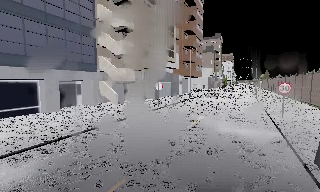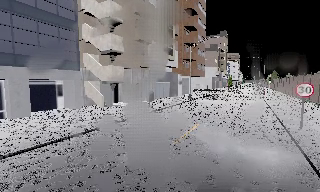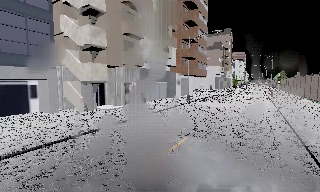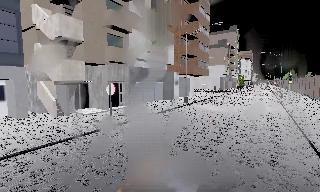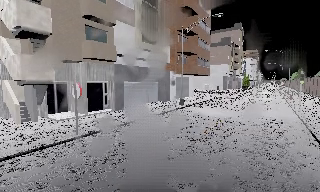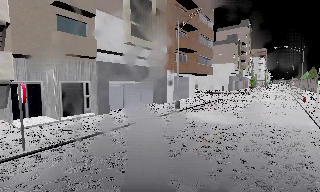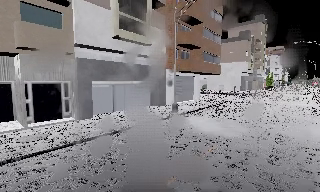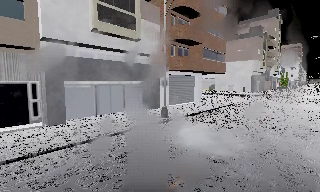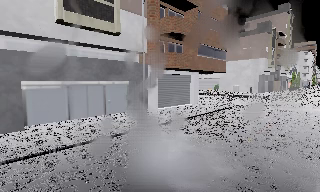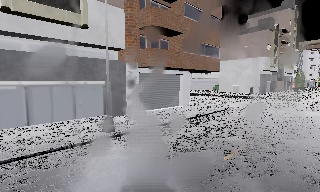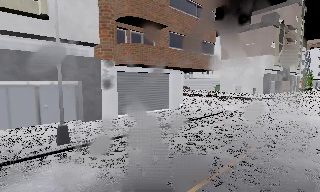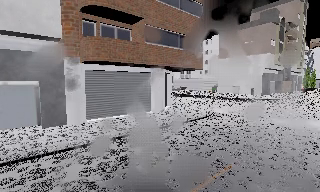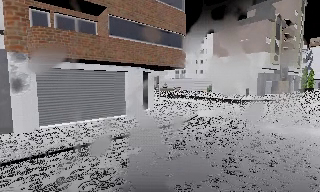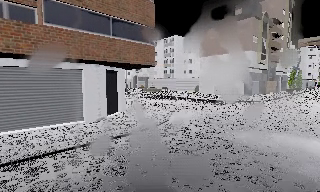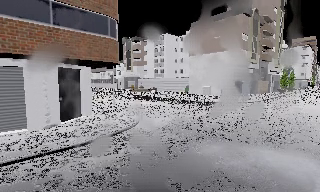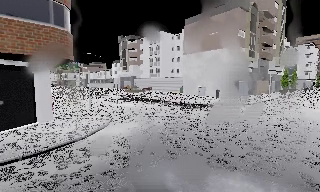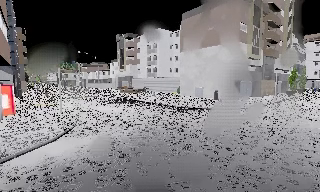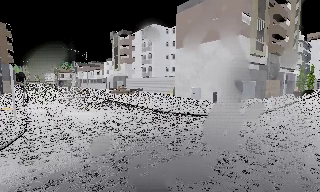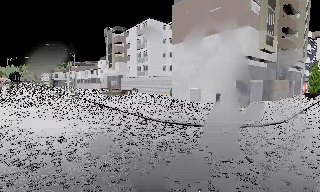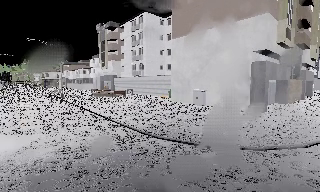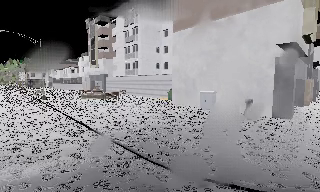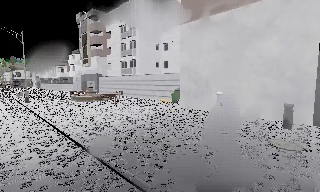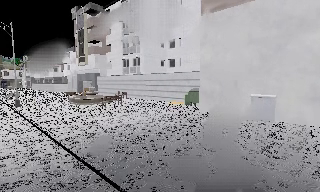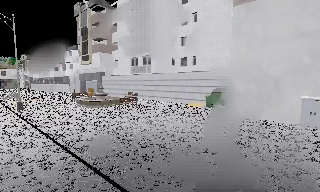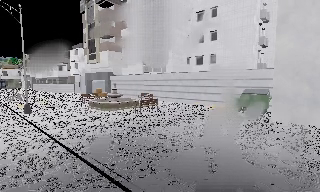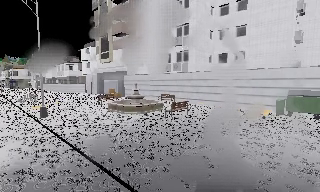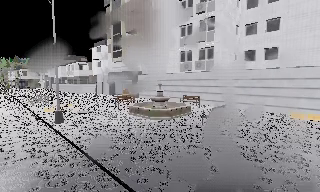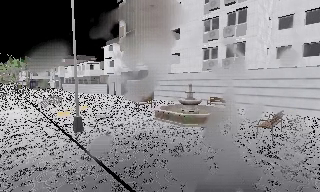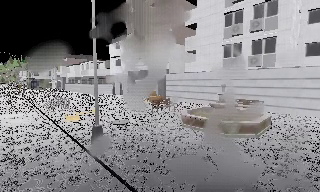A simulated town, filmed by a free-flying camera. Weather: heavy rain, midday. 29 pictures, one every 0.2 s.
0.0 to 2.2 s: The camera pans to its left, which is counterclockwise from overhead, by about 25 degrees. It travels forward and to its right, about 25 m, so what stands in front looms larger.
2.2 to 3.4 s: The camera travels forward and to its right, about 14 m, so what stands in front looms larger.
3.4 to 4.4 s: The camera travels forward, about 13 m, so what stands in front looms larger.
4.4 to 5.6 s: The camera travels to its left and forward, about 14 m, so close, fixed things drift to the right.
The film runs forward here.
